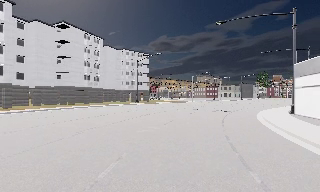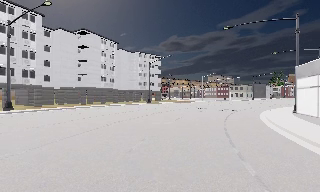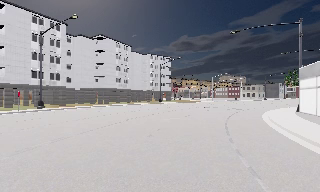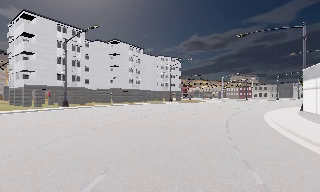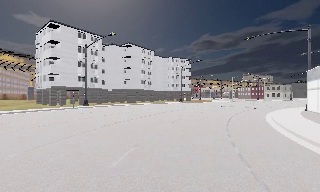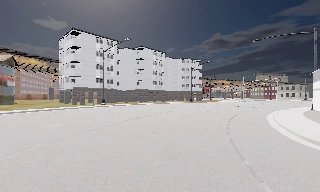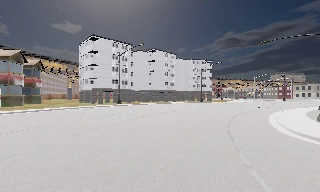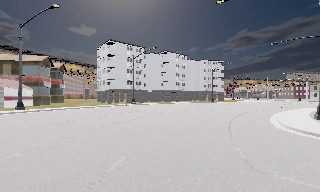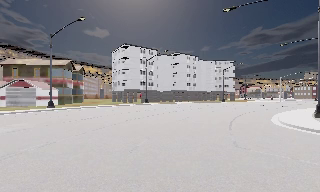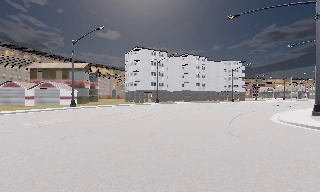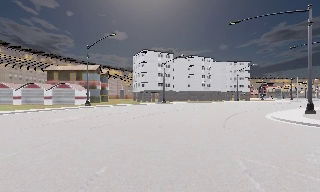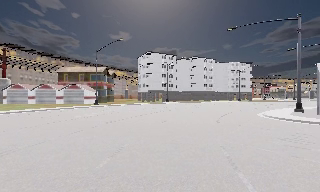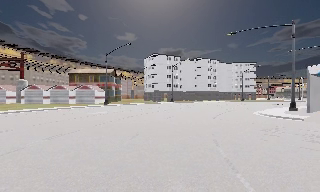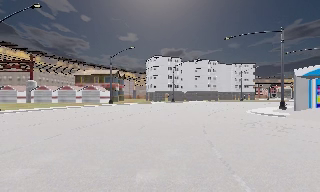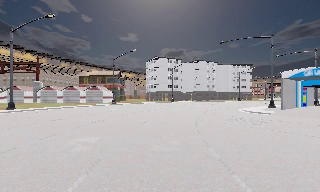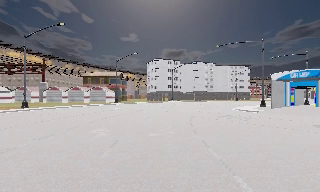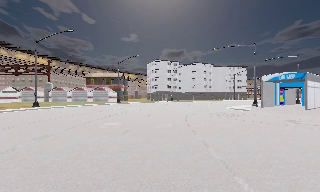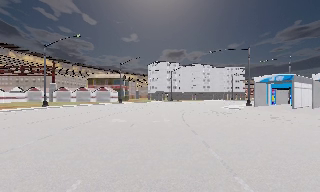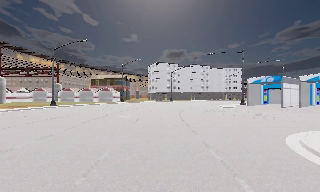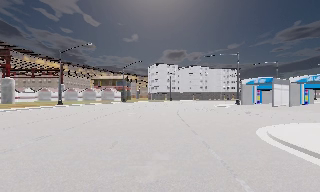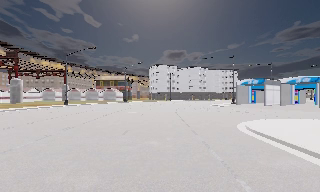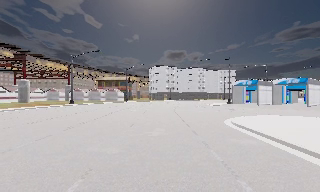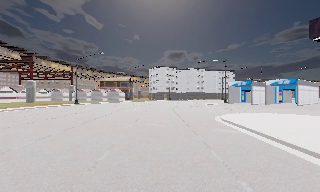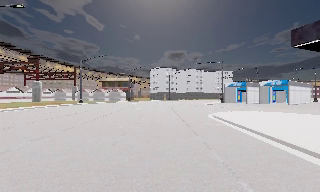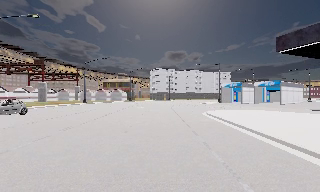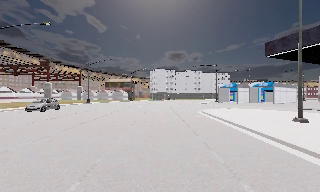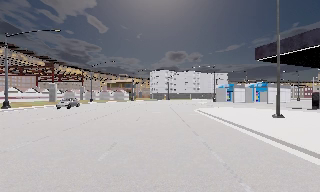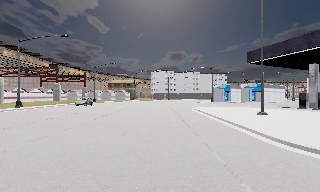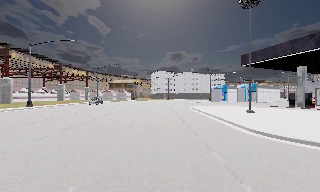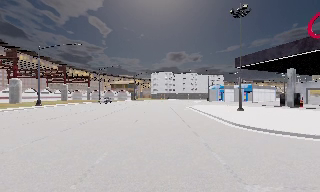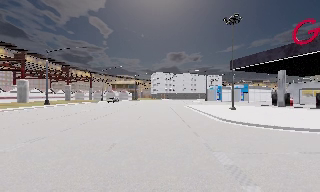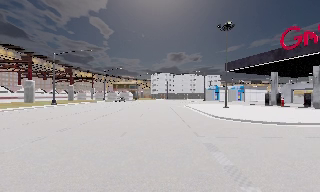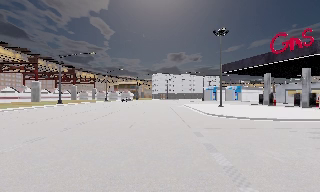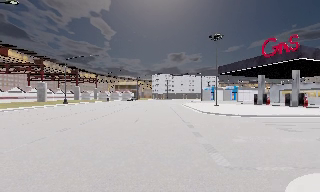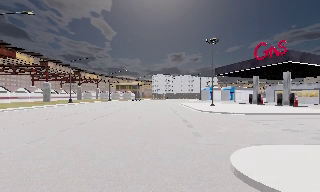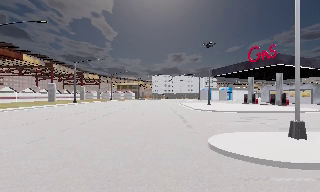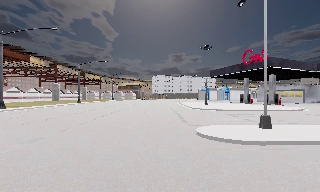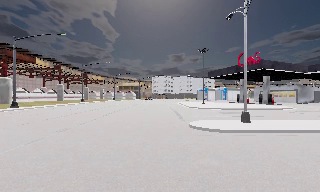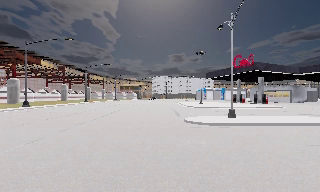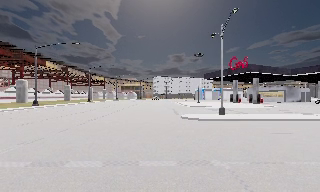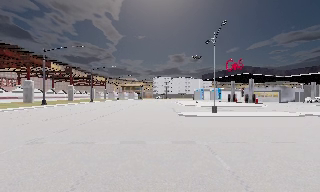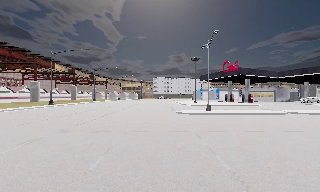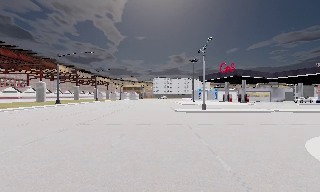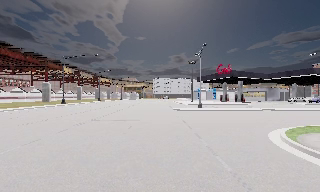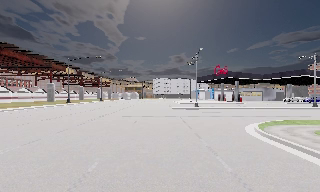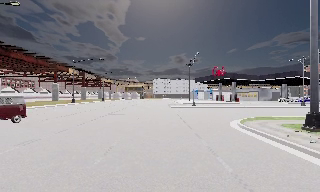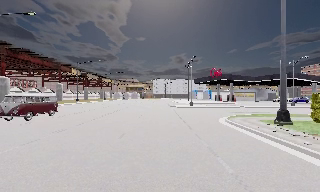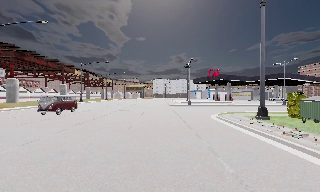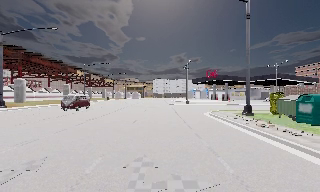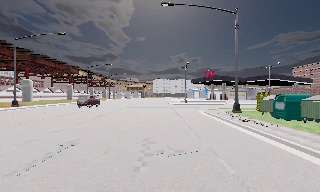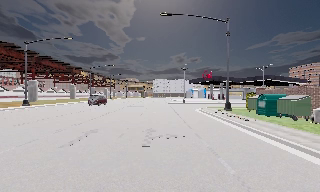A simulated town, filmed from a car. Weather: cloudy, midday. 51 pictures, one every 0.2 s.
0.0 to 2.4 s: The camera pans to its left, which is counterclockwise from overhead, by about 40 degrees. It travels backward, about 25 m.
2.4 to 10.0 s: The camera travels backward, about 75 m, so what stands in front gets smaller.
The film runs backward here.
